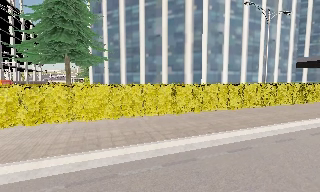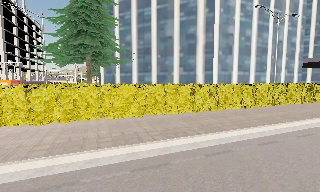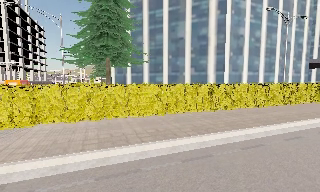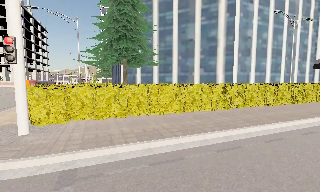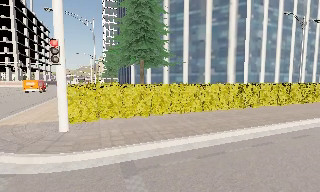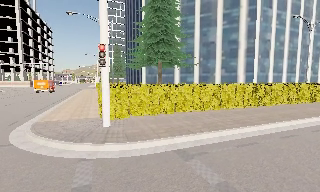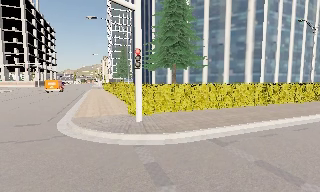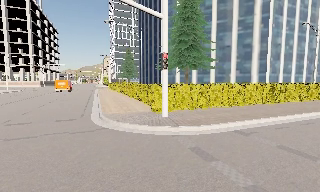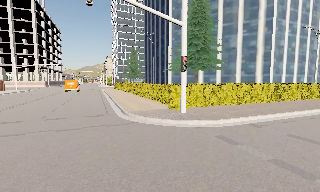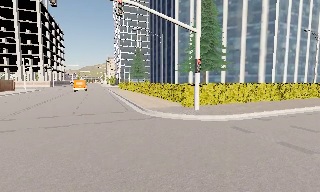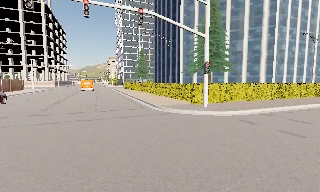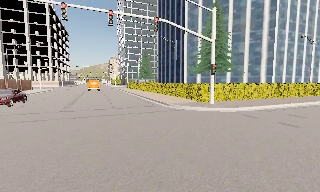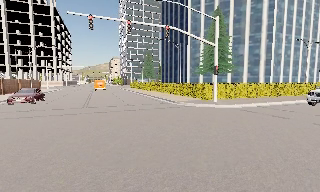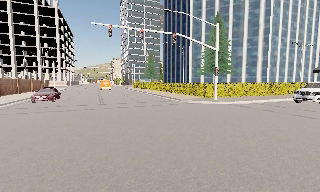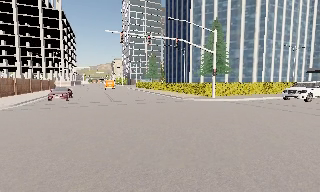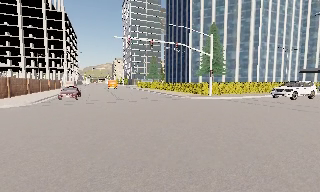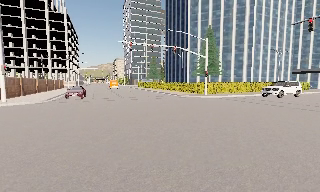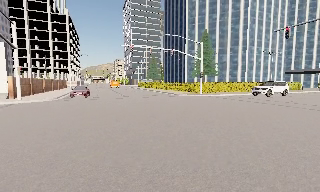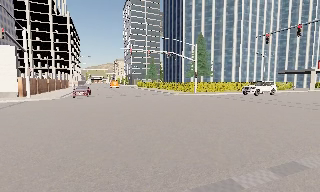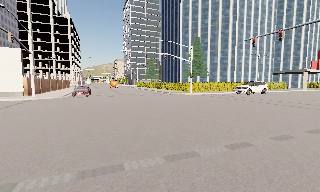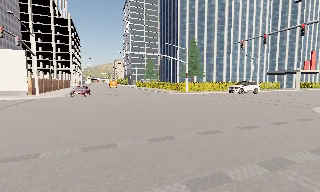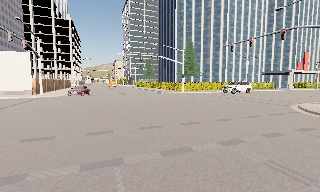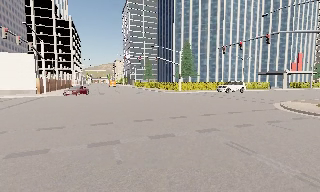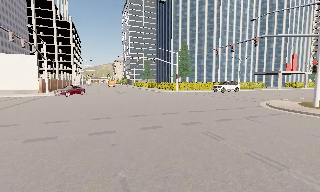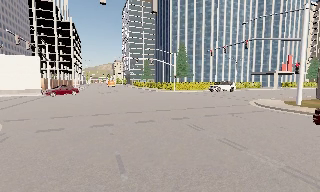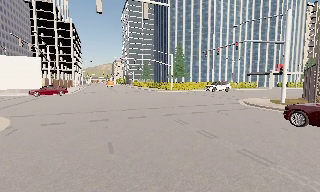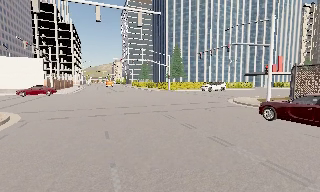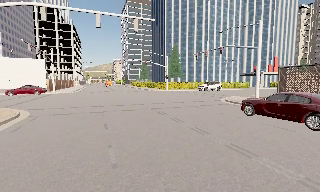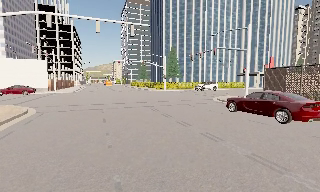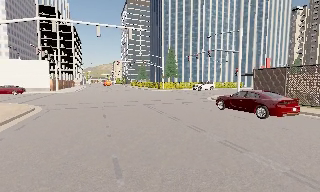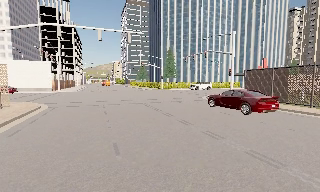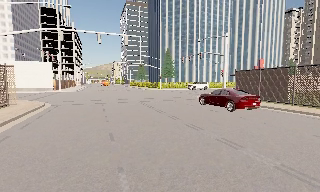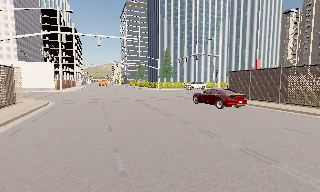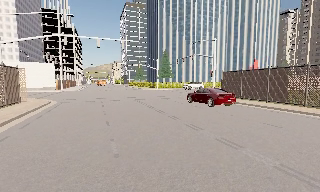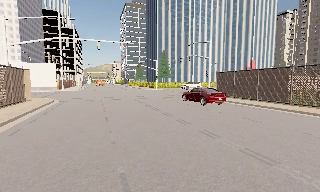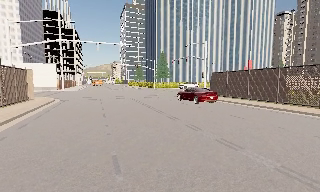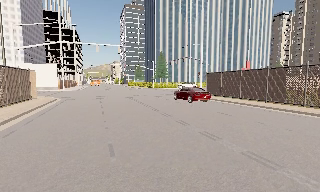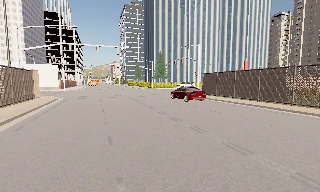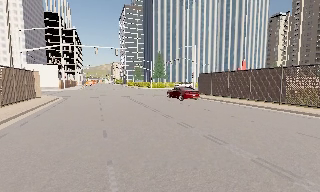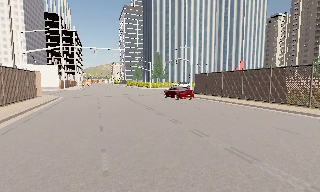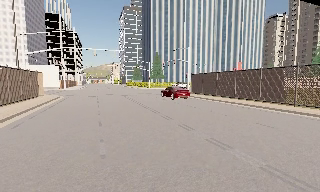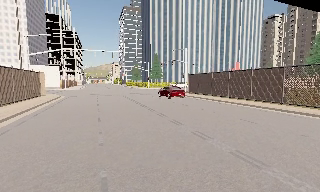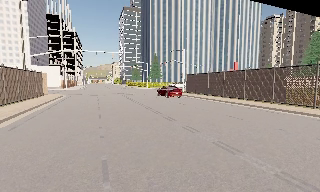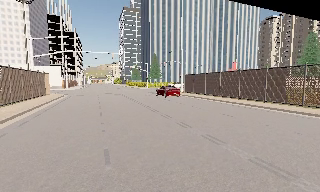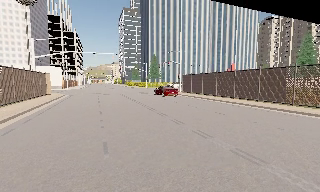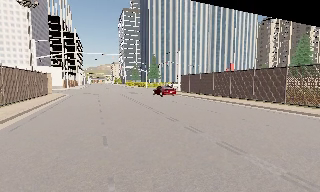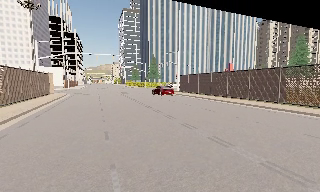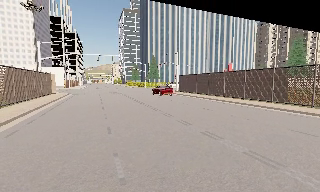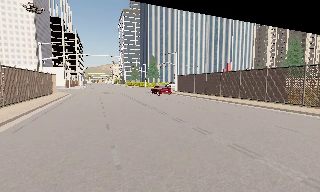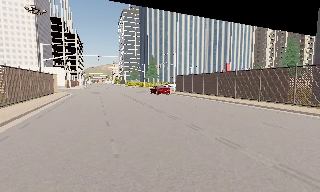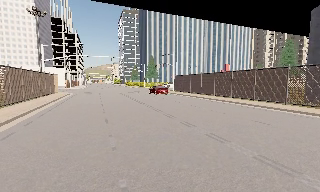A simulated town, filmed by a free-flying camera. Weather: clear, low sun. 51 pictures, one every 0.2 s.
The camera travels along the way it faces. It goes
backward.
0.0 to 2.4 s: The camera travels to its left and backward, about 17 m, so close, fixed things drift to the right.
2.4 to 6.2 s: The camera travels backward, about 25 m, so what stands in front gets smaller. It loses speed.
6.2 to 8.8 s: The camera travels backward and to its right, about 11 m, so what stands in front gets smaller.
8.8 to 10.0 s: The camera travels backward, about 3.5 m, so what stands in front gets smaller.
The film runs forward here.
